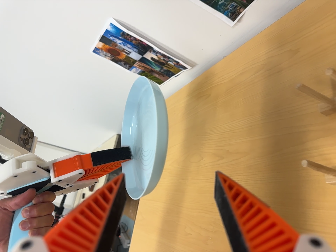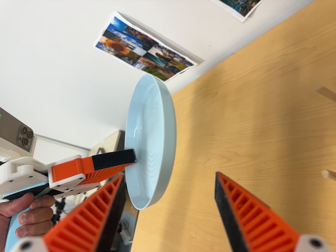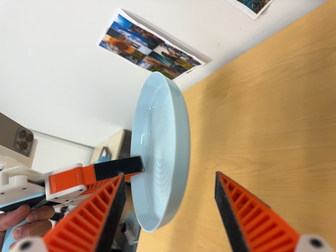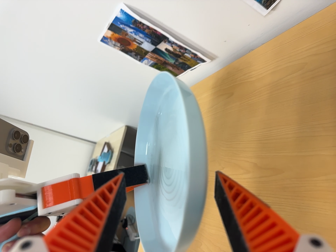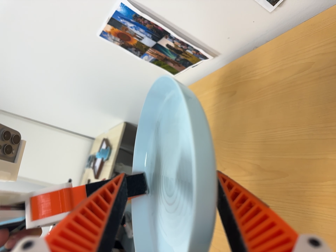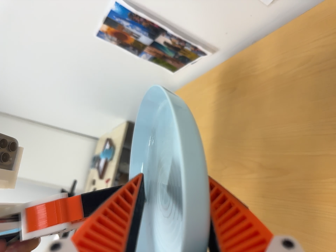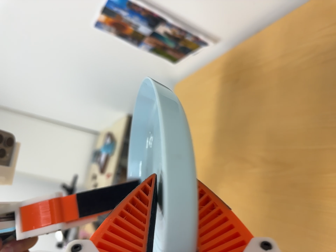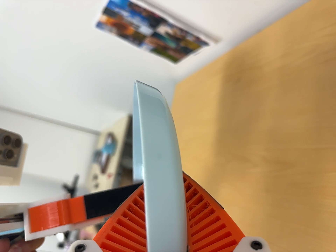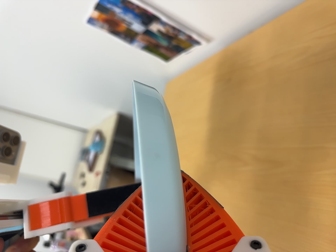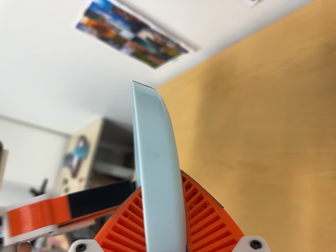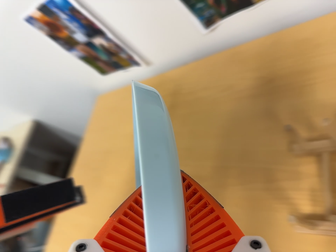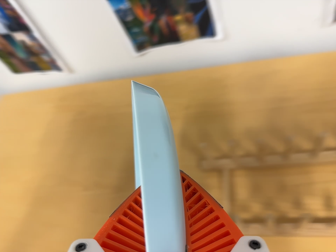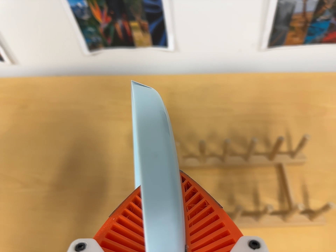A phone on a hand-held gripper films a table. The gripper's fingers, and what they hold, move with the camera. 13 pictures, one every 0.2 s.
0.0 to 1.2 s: The camera travels forward and toward the top of its view, about 12 cm, so what stands in front looms larger.
1.2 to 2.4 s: The scene slides to the left, as the camera pans about 55 degrees to its right. It travels to its left, backward and toward the bottom of its view, about 14 cm. Its aim tips toward the top of its view by about 10 degrees. It rolls about its line of sight by about 20 degrees, and the scene rotates clockwise.
The film runs forward here.
